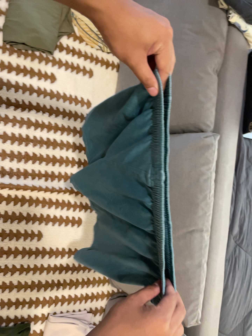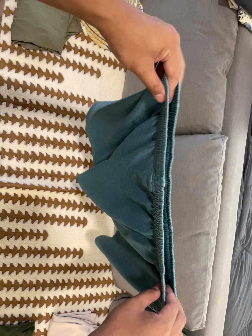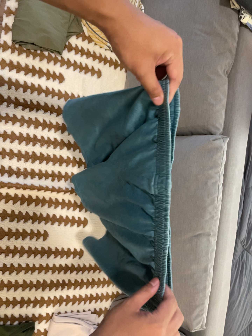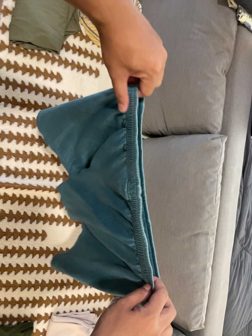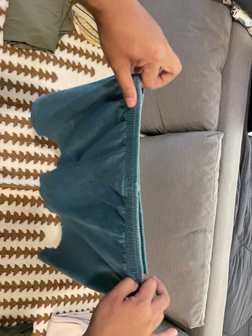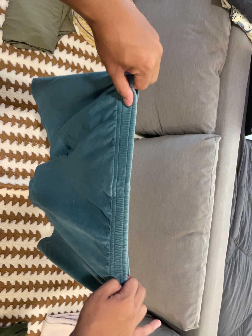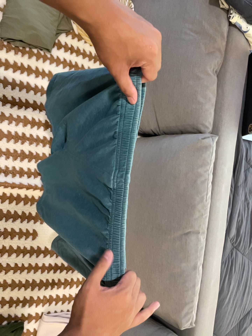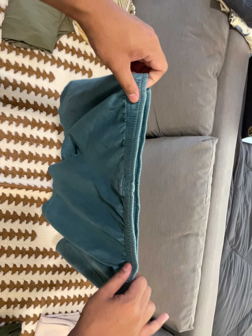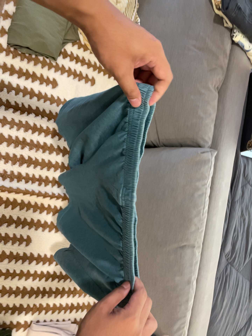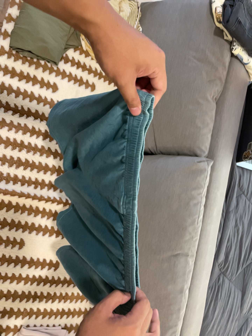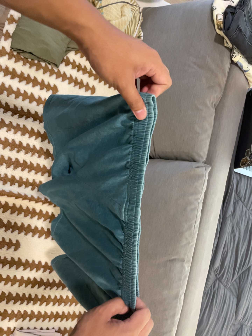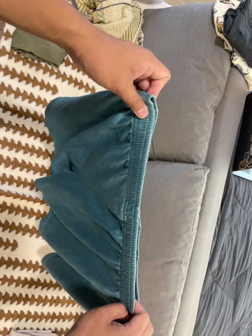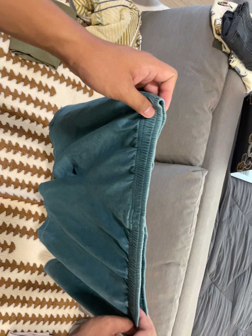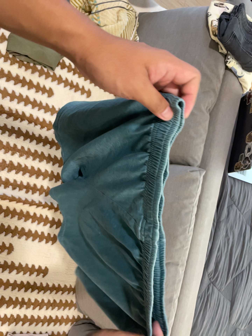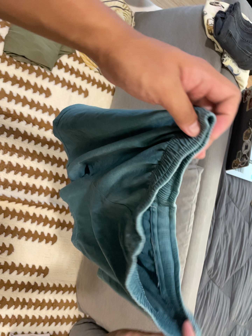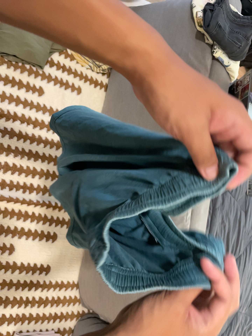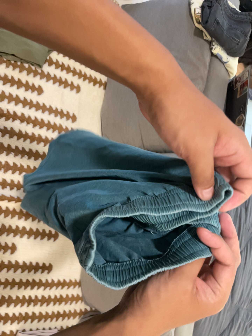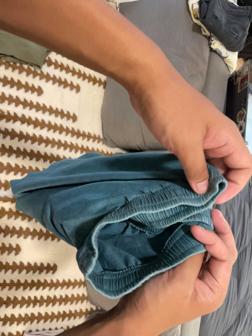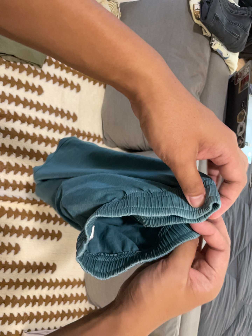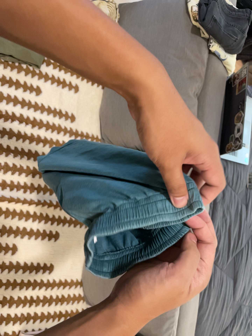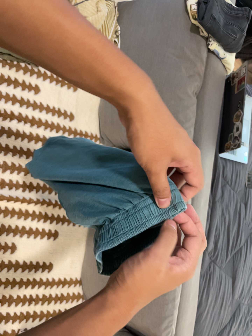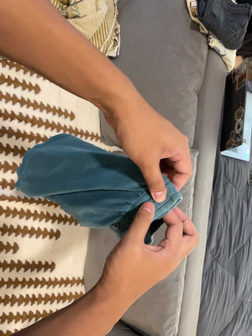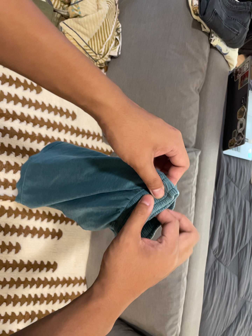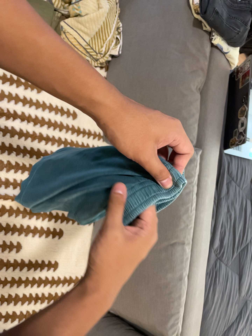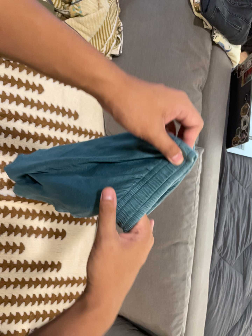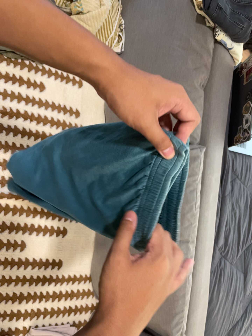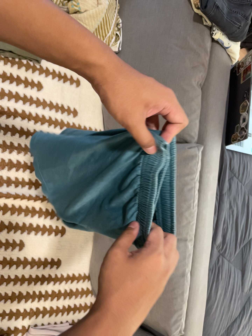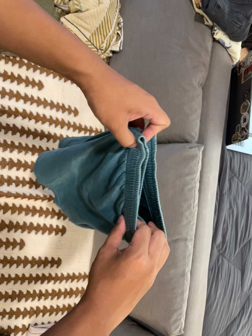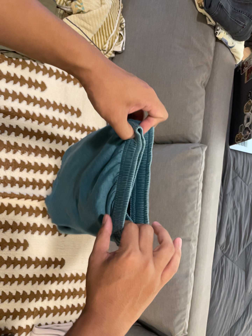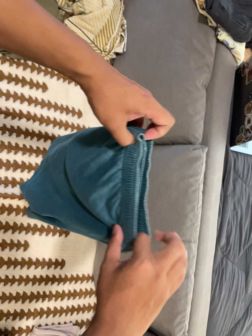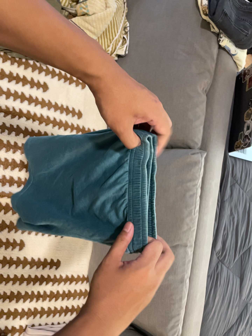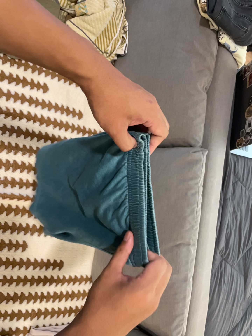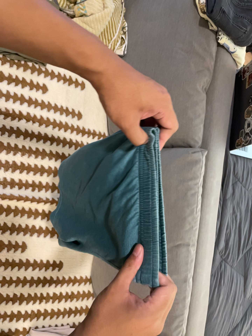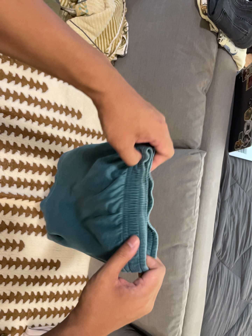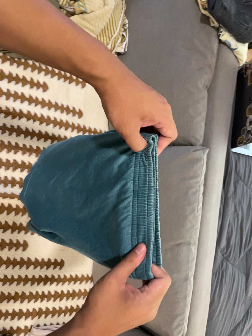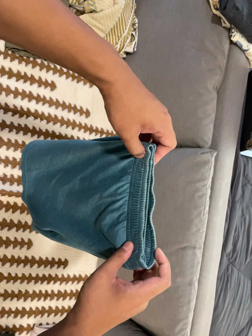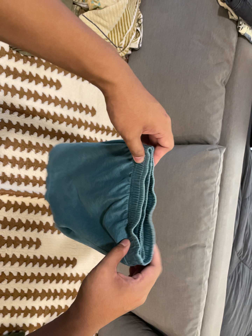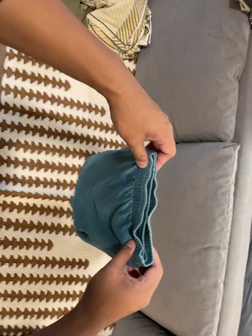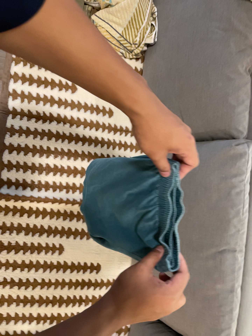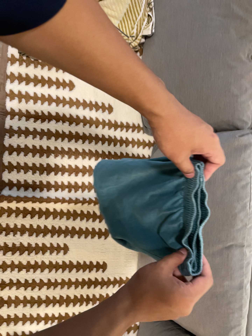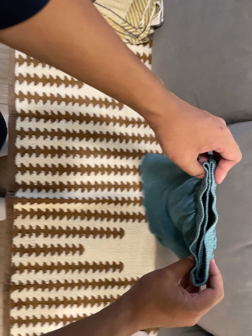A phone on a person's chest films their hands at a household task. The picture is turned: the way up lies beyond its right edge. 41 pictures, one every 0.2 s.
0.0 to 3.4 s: The camera shifts only a little, or ends up much as it began.
3.4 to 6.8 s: The camera shifts only a little, or ends up much as it began.
6.8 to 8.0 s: The camera pans to its left by about 15 degrees. It travels forward and to its right, about 14 cm, so what stands in front looms larger.
The film runs forward here.
